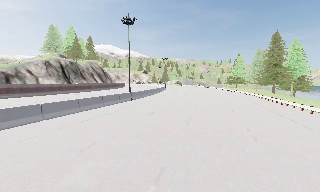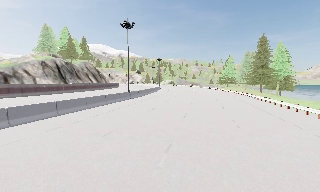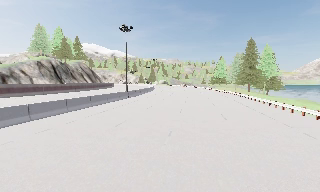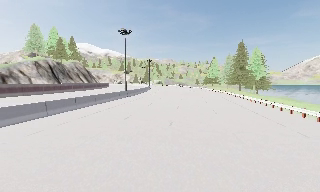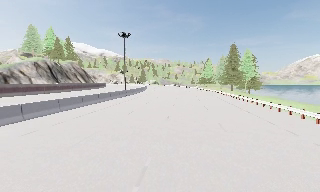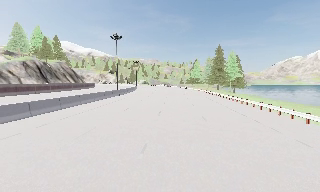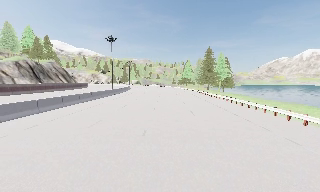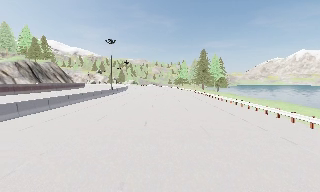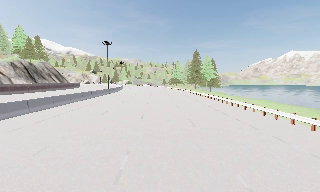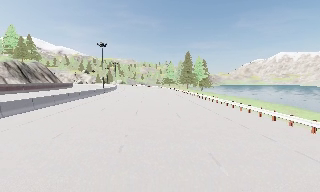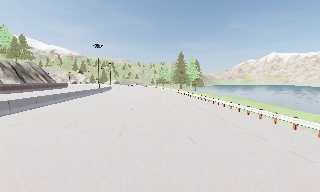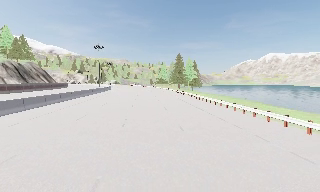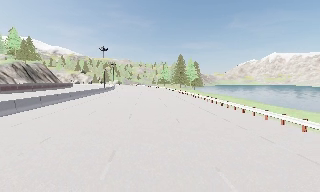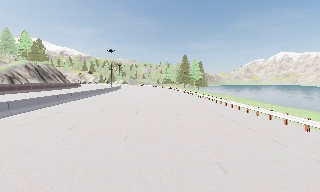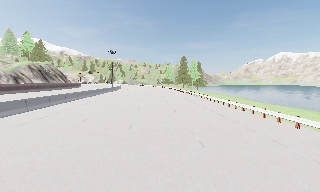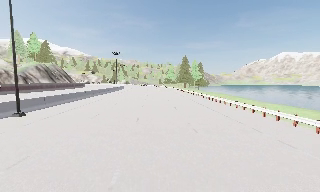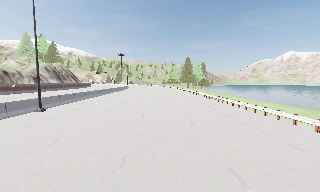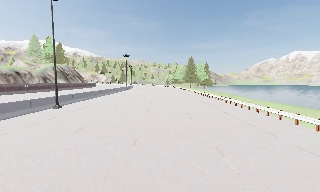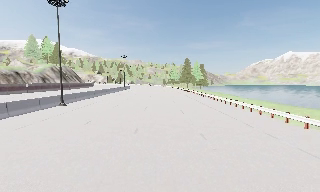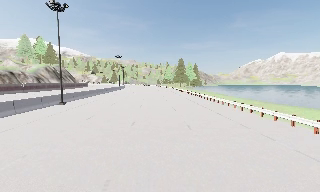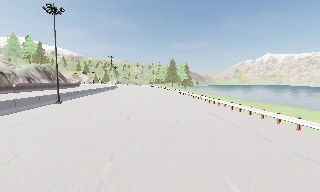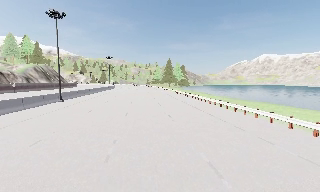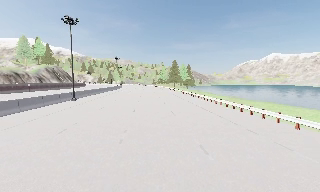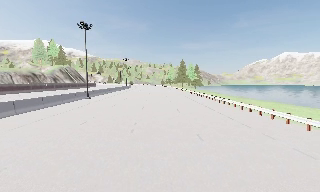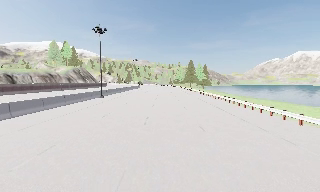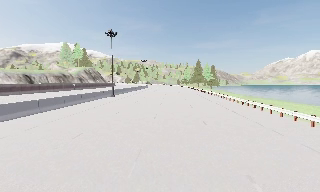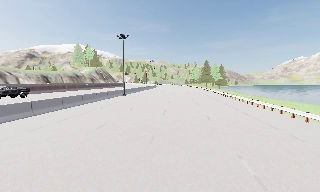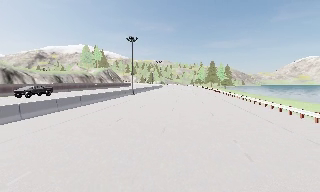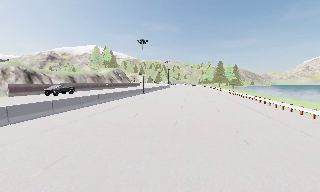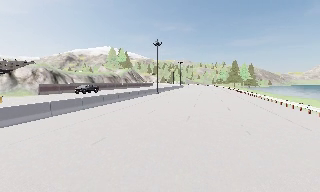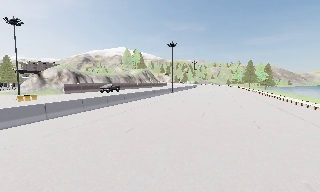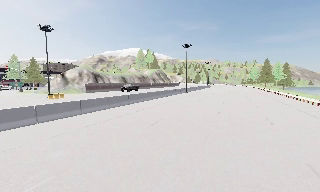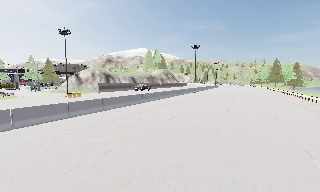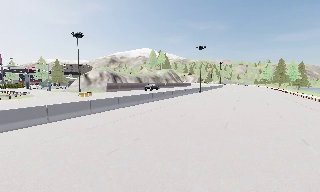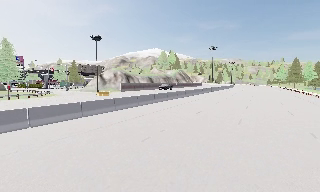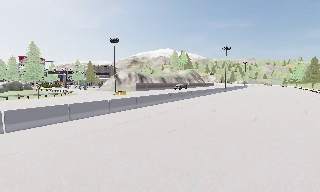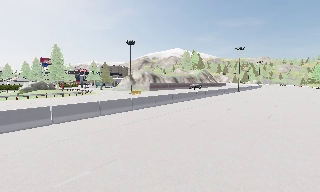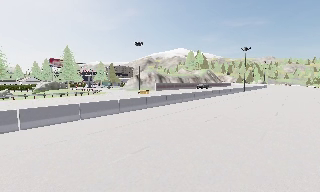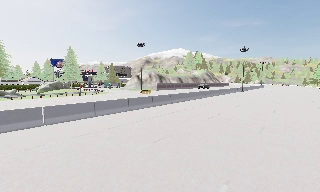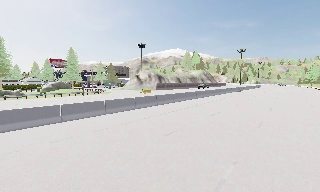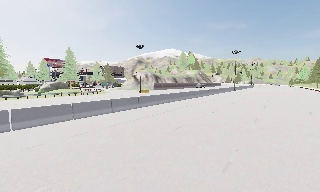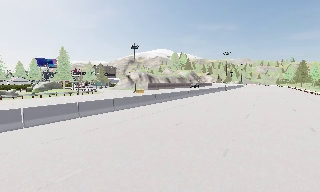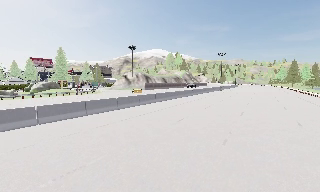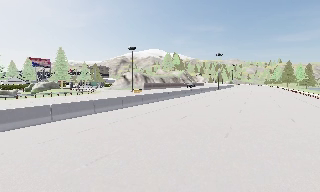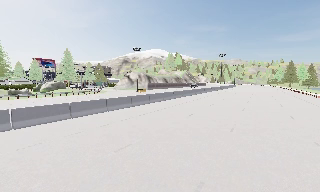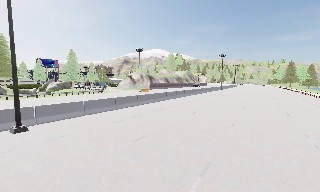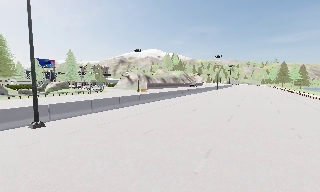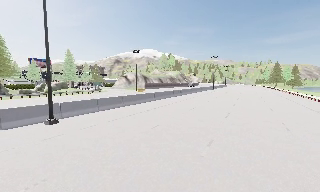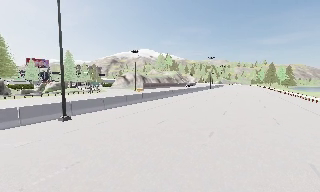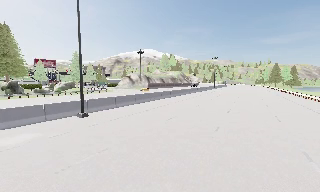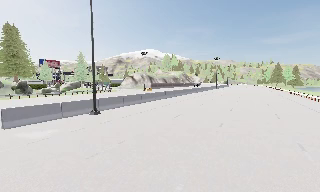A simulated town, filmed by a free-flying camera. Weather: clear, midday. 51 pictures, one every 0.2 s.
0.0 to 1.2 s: The camera pans to its right, which is clockwise from overhead, by about 15 degrees. It travels backward, about 12 m, so what stands in front gets smaller.
1.2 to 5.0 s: The camera travels backward, about 35 m, so what stands in front gets smaller.
5.0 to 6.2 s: The camera pans to its left, which is counterclockwise from overhead, by about 20 degrees. It travels backward, about 10 m, so what stands in front gets smaller.
6.2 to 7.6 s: The camera swings to its left by about 15 degrees, and the scene slides to the right. It travels backward and to its left, about 10 m, so what stands in front gets smaller.
7.6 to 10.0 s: The camera pans to its right, which is clockwise from overhead, by about 10 degrees. It travels backward and to its left, about 14 m, so what stands in front gets smaller.
The film runs backward here.
